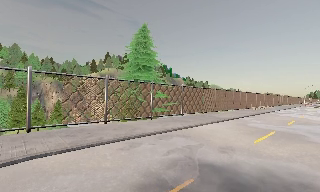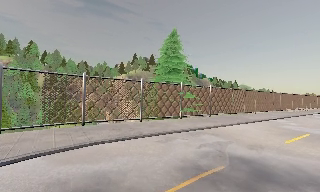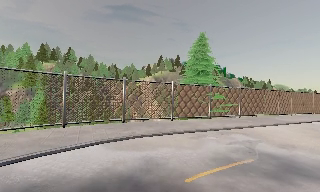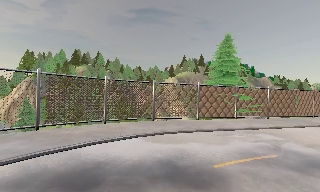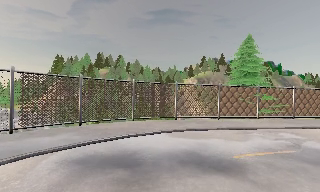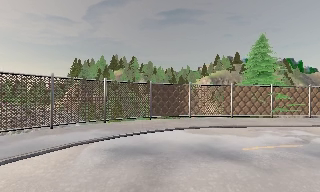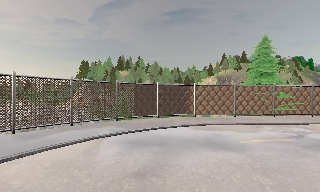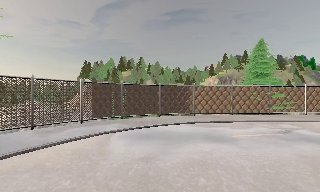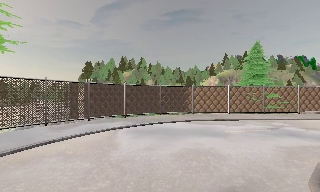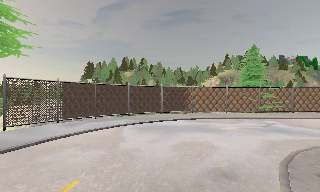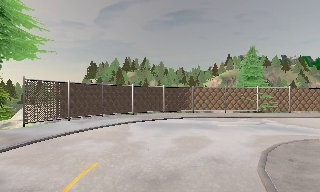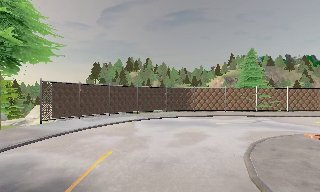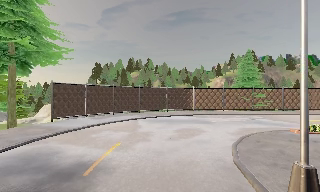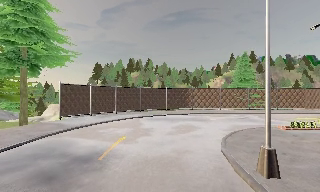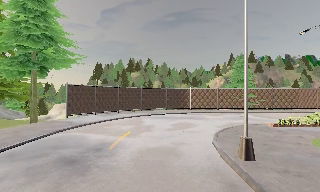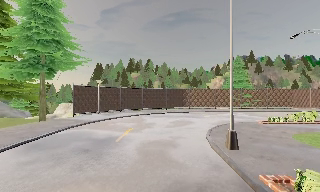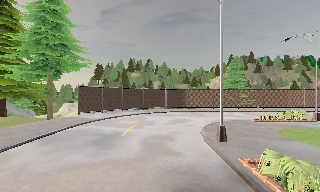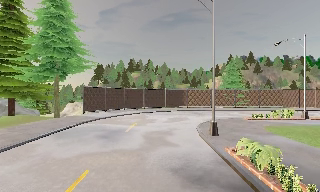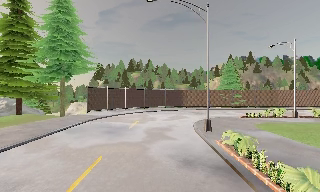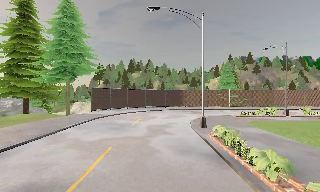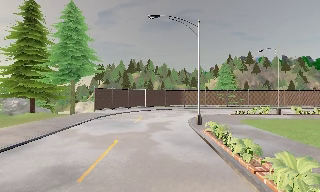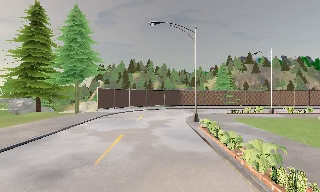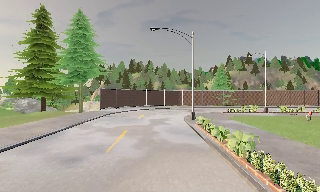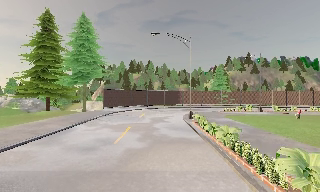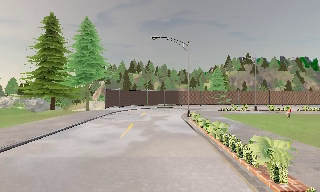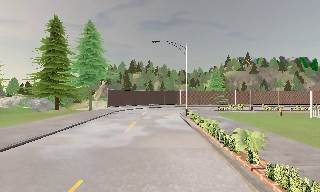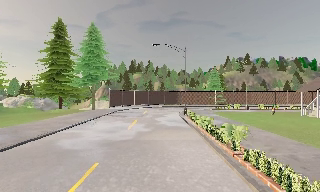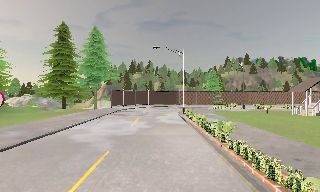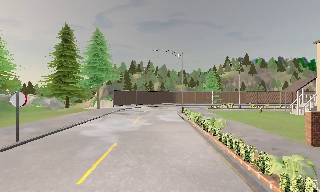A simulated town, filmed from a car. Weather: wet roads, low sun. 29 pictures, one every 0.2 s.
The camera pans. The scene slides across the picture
to the right.
The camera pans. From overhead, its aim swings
counterclockwise.
0.0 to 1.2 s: The camera swings to its left by about 40 degrees, and the scene slides to the right. It travels backward, about 6 m.
1.2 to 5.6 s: The camera travels backward, about 25 m, so what stands in front gets smaller.
The film runs backward here.
